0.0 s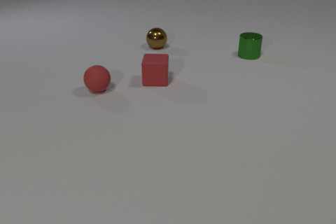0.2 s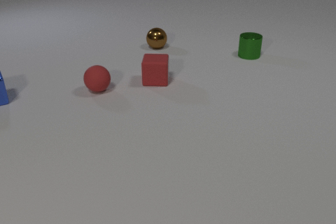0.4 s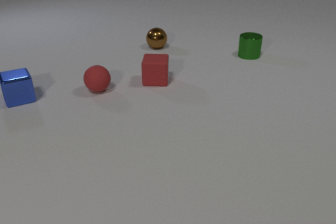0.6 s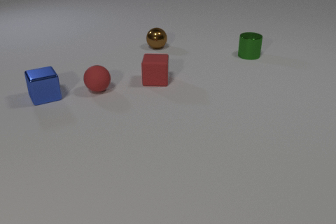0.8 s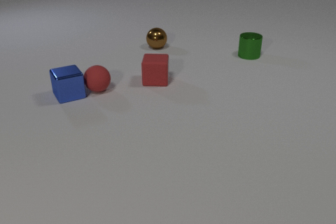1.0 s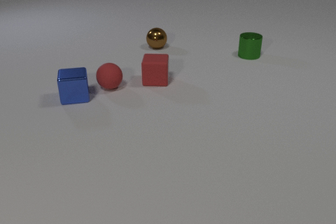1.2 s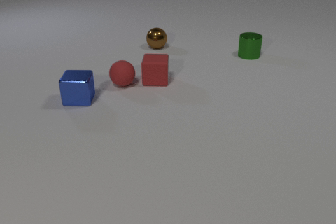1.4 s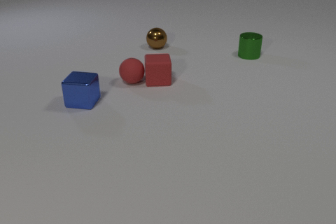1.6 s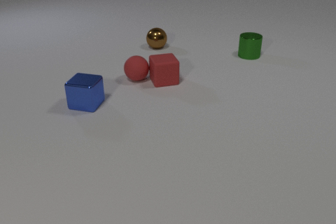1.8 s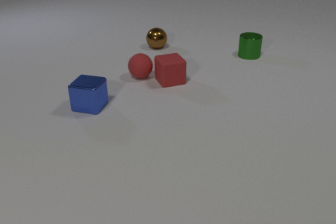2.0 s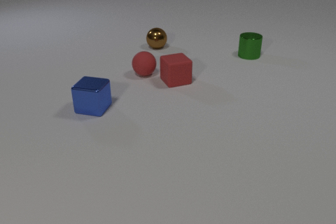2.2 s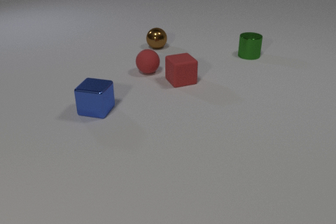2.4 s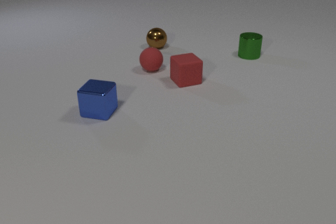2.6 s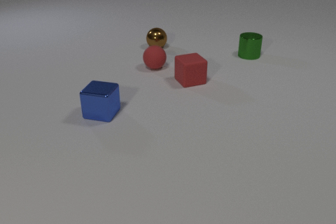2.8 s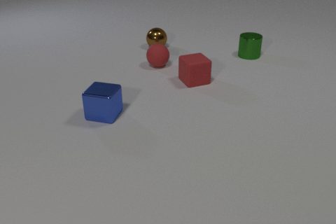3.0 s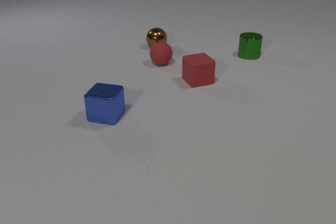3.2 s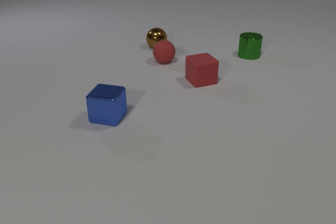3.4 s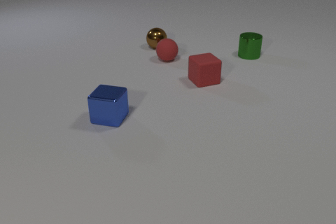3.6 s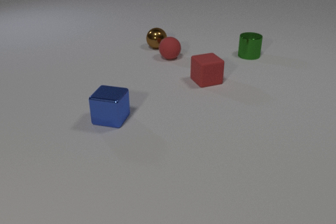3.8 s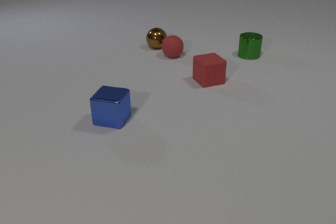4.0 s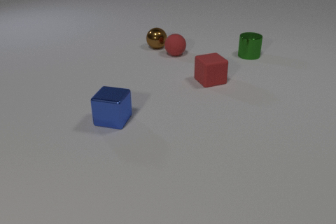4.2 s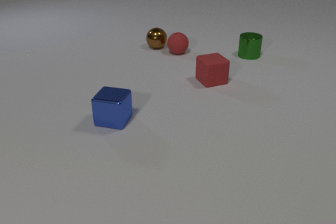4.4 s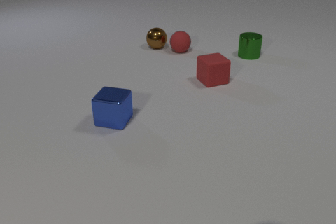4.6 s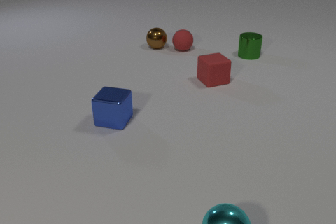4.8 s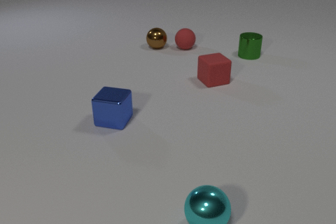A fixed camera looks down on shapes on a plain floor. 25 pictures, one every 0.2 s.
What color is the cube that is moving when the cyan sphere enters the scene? red.
What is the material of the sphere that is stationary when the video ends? metal.
What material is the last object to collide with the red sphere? rubber.
0.0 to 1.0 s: The blue metal cube comes in at the left edge, slides to the right. The red rubber sphere rolls to the right. The blue metal cube and the red rubber sphere collide.
1.0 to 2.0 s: The blue metal cube slides toward the camera and to the right, spins clockwise seen from above by about 30 degrees, its near face sliding to the left. The red rubber sphere rolls to the right and away from the camera. The red rubber cube slides to the right, spins counterclockwise seen from above by about 30 degrees, its near face sliding to the right. The red rubber sphere and the red rubber cube collide.
2.0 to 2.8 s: The blue metal cube slides toward the camera and to the right. The red rubber sphere rolls away from the camera and to the right. The red rubber cube slides to the right.
2.8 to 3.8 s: The blue metal cube slides toward the camera and to the right. The red rubber sphere rolls away from the camera and to the right. The red rubber cube slides to the right.
3.8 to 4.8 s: The red rubber sphere rolls away from the camera and to the right. The cyan metal sphere comes in at the bottom edge, rolls away from the camera and to the left.
